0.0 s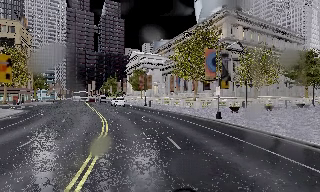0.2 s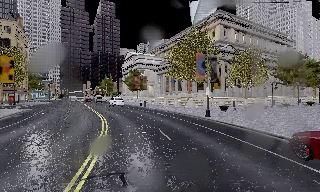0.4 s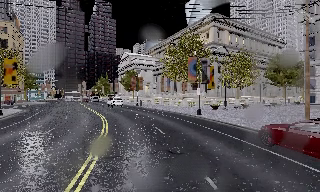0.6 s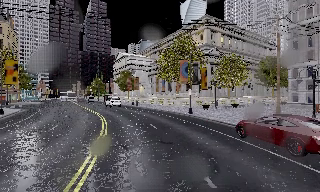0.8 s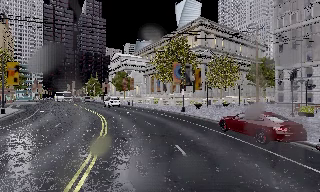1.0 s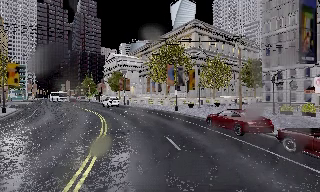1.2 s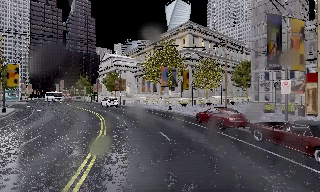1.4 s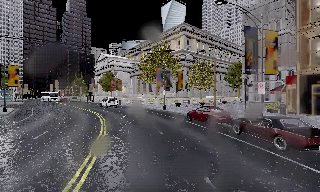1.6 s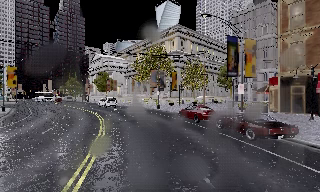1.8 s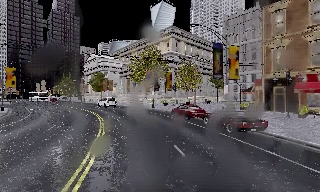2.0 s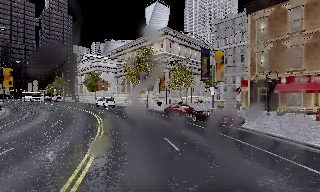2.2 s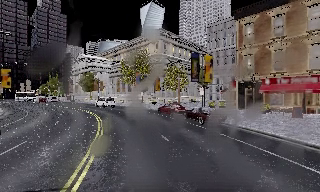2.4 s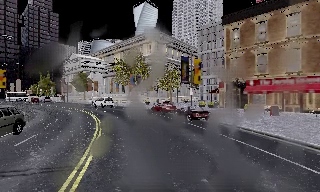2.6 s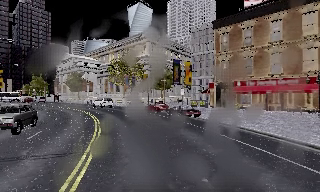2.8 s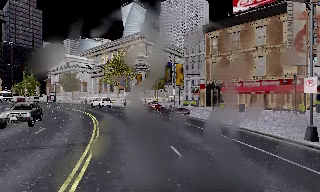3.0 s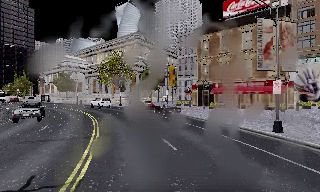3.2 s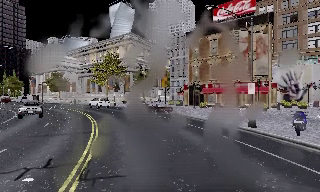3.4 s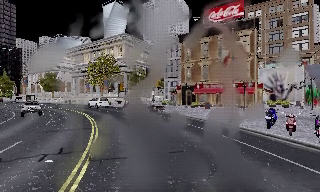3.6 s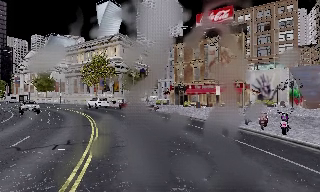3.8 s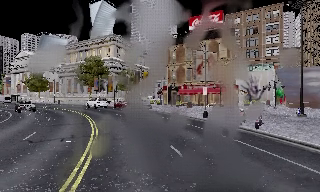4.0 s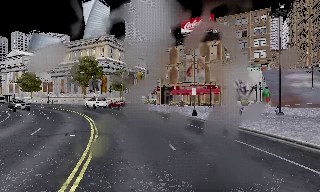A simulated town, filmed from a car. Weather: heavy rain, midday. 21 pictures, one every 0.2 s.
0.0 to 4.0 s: The camera pans to its right, which is clockwise from overhead, by about 40 degrees. It travels backward, about 30 m.
The film runs backward here.
